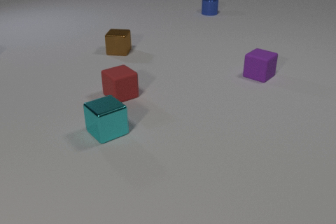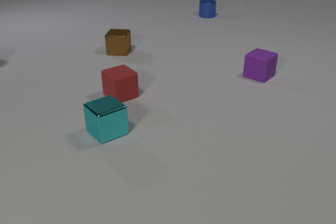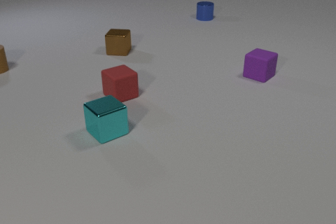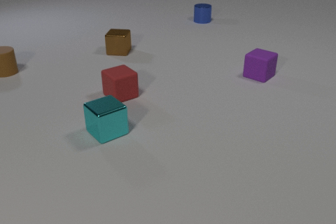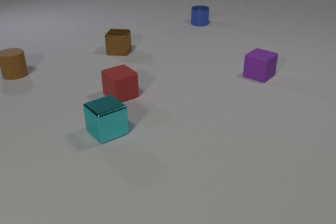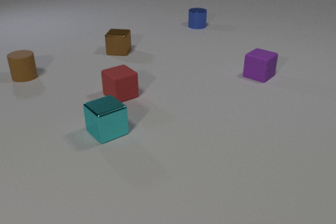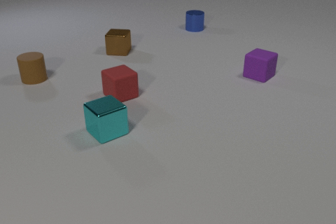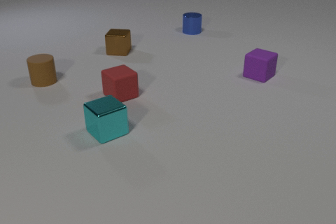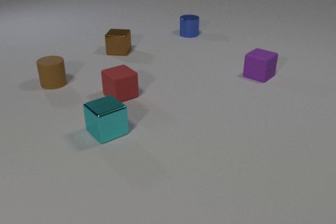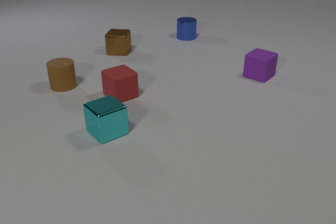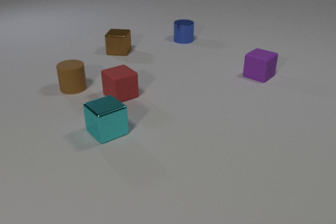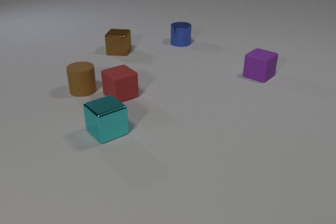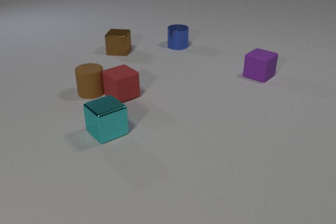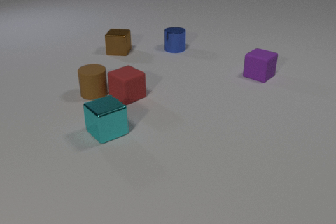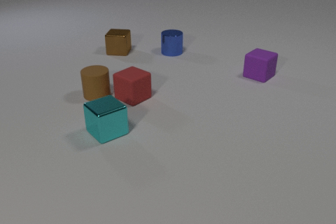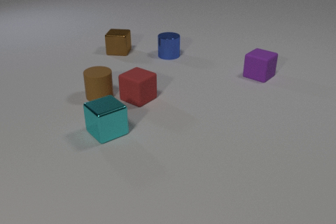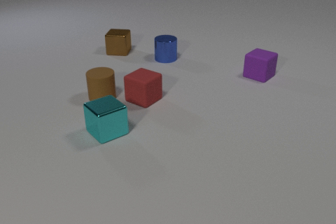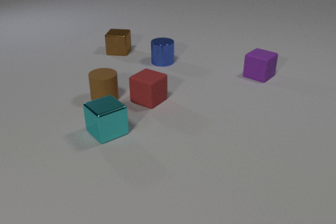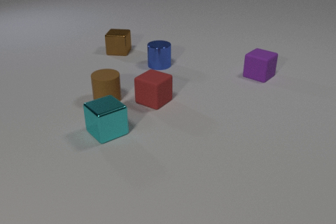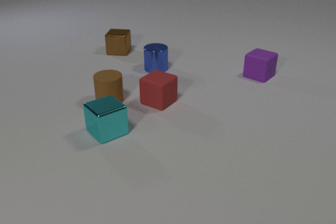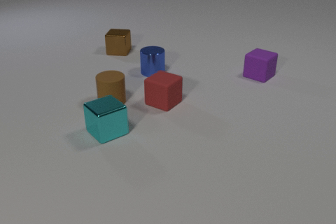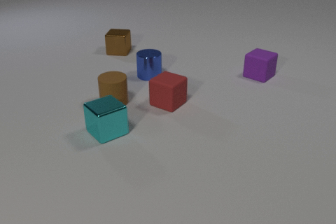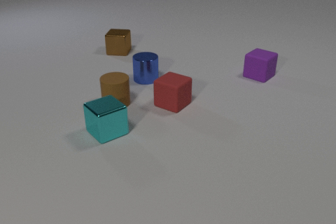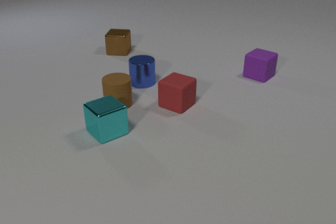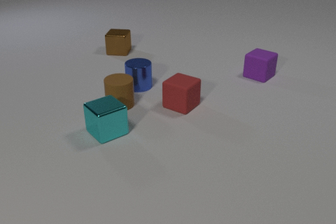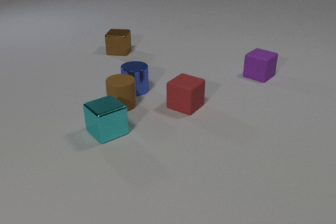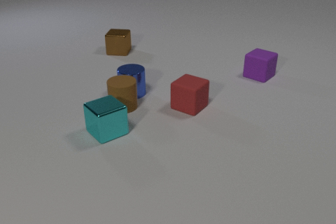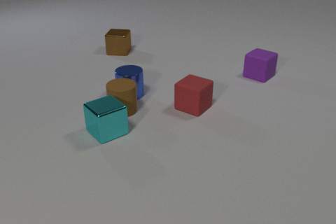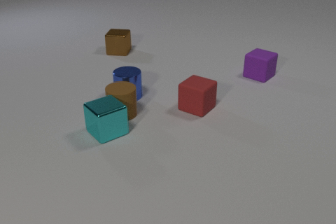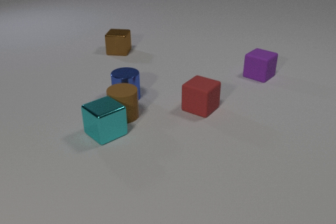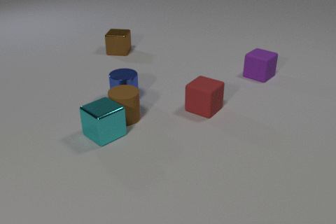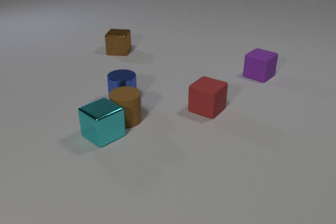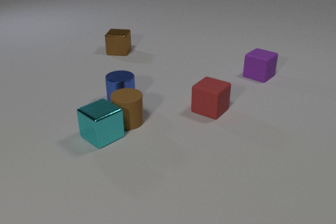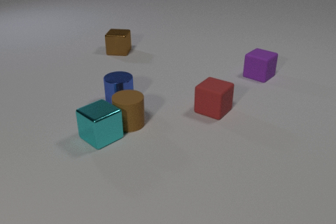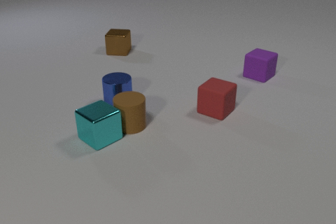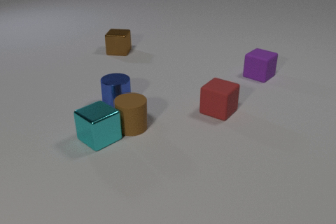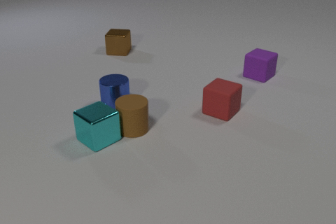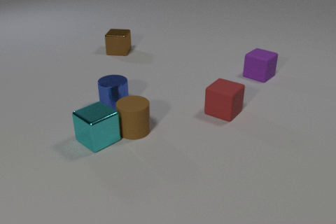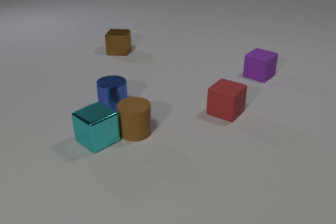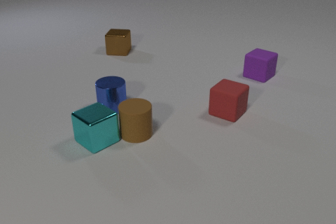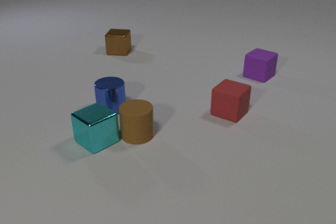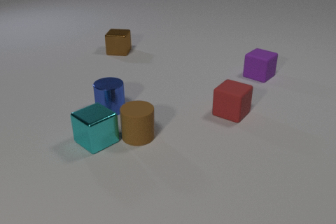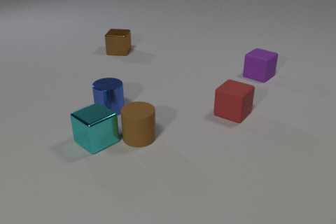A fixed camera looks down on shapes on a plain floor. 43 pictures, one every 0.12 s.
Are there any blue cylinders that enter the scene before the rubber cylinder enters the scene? no.
How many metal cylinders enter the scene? 0.
How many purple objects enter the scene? 0.
0.00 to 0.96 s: The brown rubber cylinder comes in at the left edge, slides toward the camera and to the right. The blue metal cylinder slides toward the camera.
0.96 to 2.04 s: The brown rubber cylinder slides to the right and toward the camera. The red rubber cube slides to the right and toward the camera. The blue metal cylinder slides toward the camera. The brown rubber cylinder and the red rubber cube collide.
2.04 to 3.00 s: The brown rubber cylinder slides toward the camera and to the right. The red rubber cube slides to the right. The blue metal cylinder slides toward the camera and to the left.
3.00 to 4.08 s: The brown rubber cylinder slides toward the camera. The red rubber cube slides to the right. The blue metal cylinder slides toward the camera and to the left. The cyan metal cube slides toward the camera and to the left. The brown rubber cylinder and the blue metal cylinder collide. The brown rubber cylinder and the cyan metal cube collide.
4.08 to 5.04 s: The brown rubber cylinder slides toward the camera. The red rubber cube slides to the right. The blue metal cylinder slides toward the camera and to the left.
